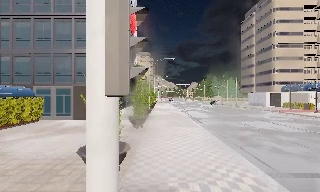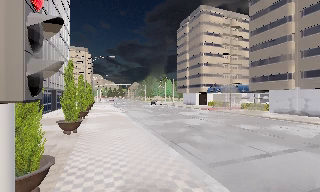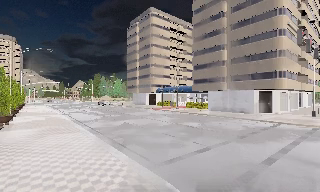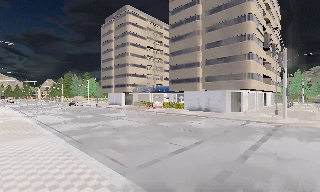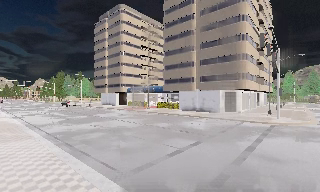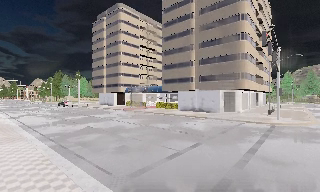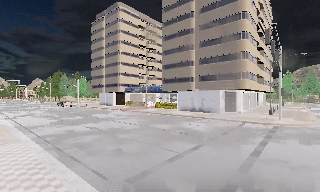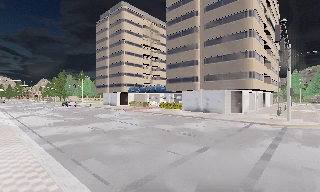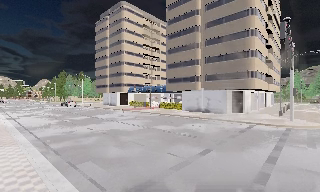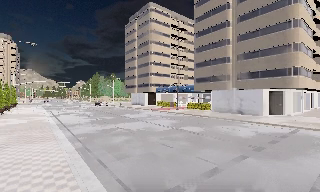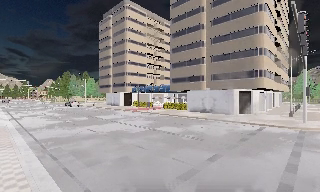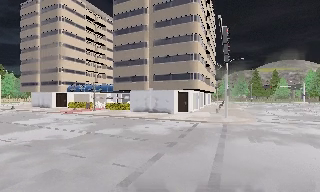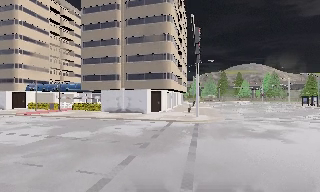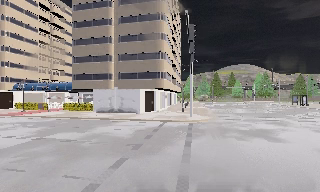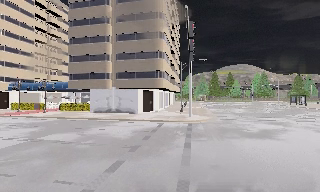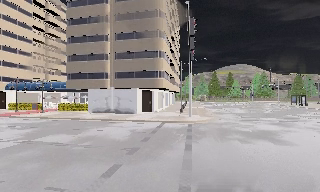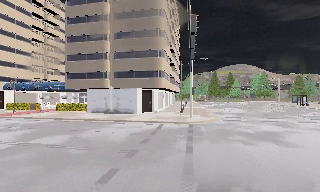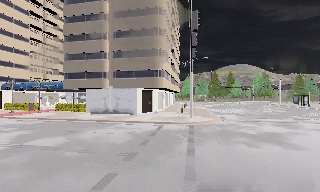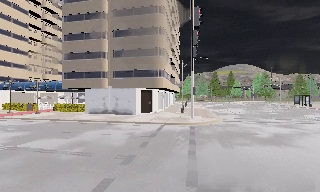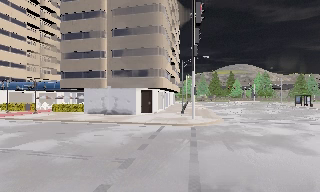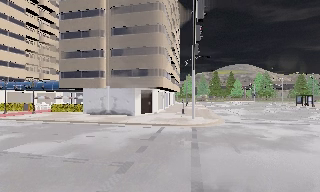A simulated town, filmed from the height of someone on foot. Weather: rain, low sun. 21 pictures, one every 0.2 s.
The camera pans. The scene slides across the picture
to the left.
The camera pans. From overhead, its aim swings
clockwise.
0.0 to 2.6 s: The scene slides to the left, as the camera pans about 80 degrees to its right. It travels forward, about 4 m.
2.6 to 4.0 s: The camera travels forward, about 2.5 m, so what stands in front looms larger.
The film runs forward here.
